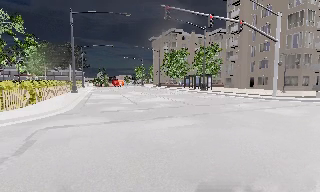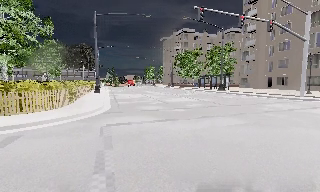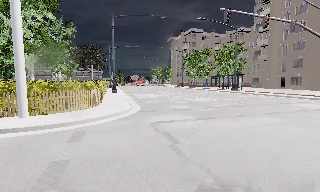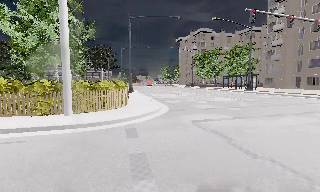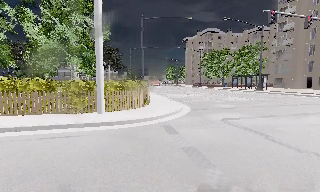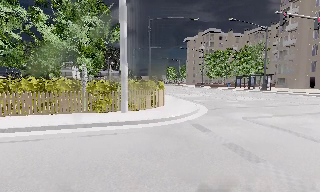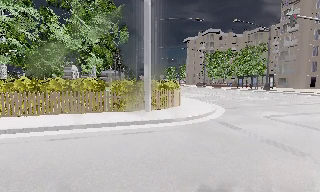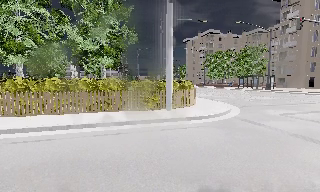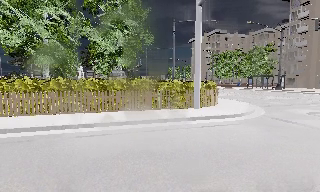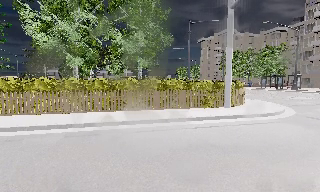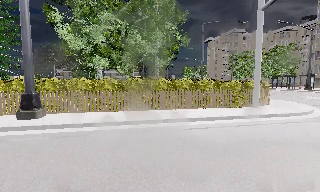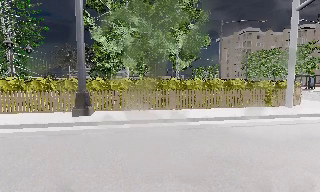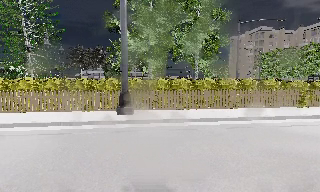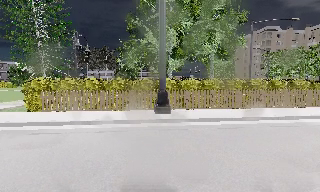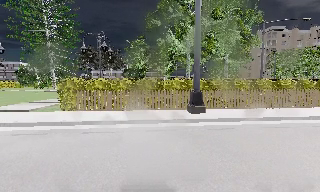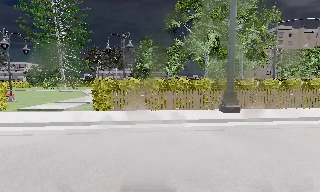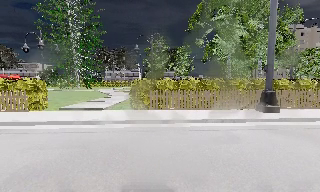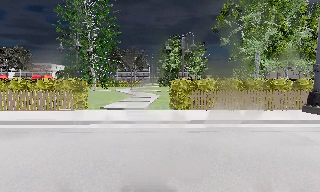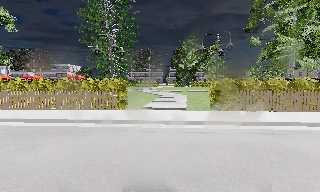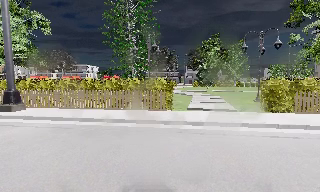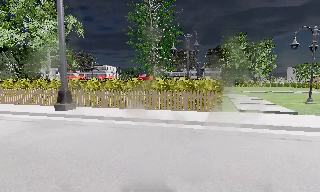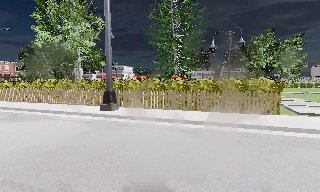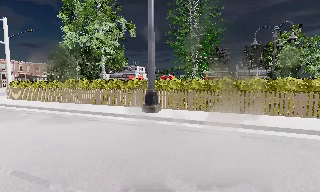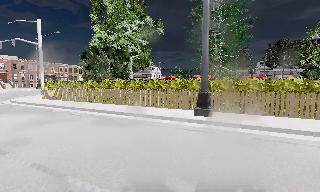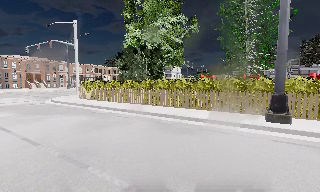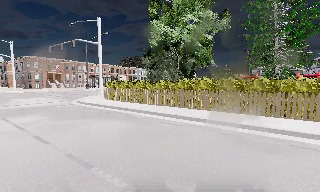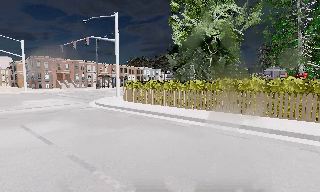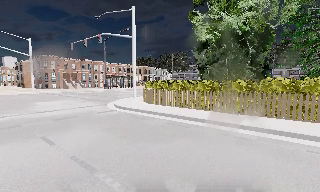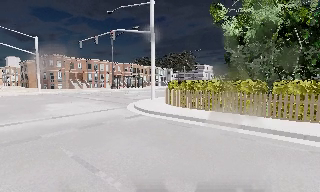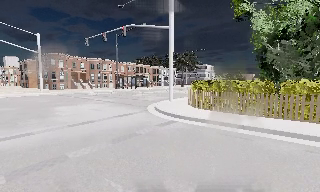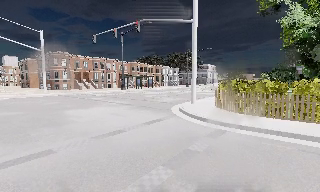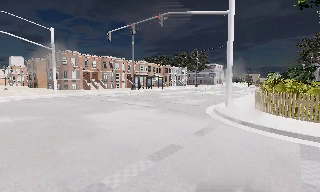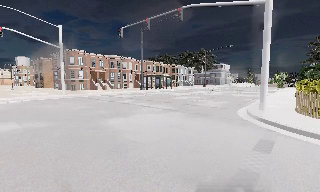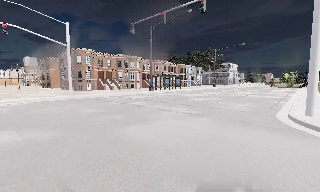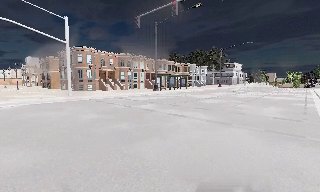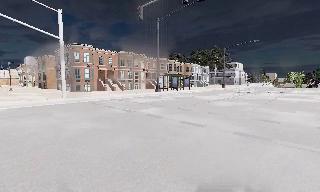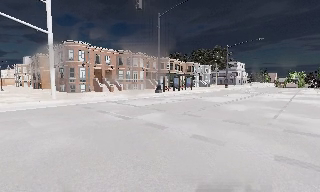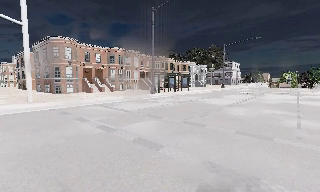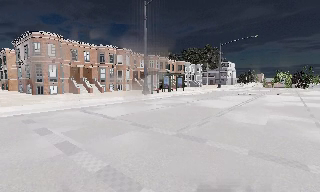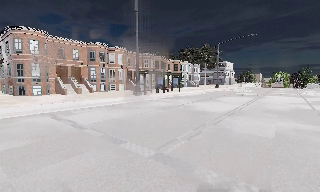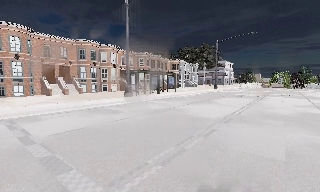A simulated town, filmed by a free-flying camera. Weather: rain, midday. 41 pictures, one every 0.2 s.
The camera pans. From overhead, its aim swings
counterclockwise.
The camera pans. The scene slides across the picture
to the right.
0.0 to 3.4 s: The camera pans to its left, which is counterclockwise from overhead, by about 20 degrees. It travels to its left, about 25 m, so close, fixed things drift to the right.
3.4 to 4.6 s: The camera pans to its left, which is counterclockwise from overhead, by about 25 degrees. It travels to its left, about 10 m, so close, fixed things drift to the right.
4.6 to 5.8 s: The camera swings to its left by about 15 degrees, and the scene slides to the right. It travels to its left and forward, about 12 m, so close, fixed things drift to the right.
5.8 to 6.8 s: The camera travels forward and to its left, about 8 m, so what stands in front looms larger.
6.8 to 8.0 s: The camera travels forward, about 9 m, so what stands in front looms larger.
The film runs forward here.
